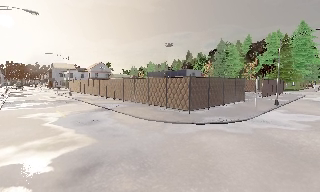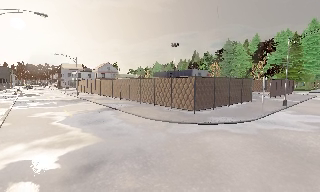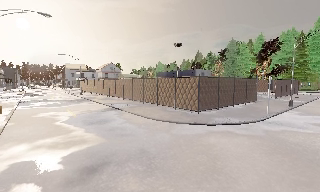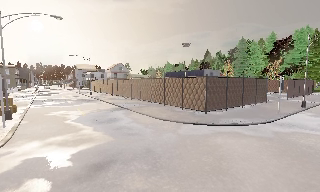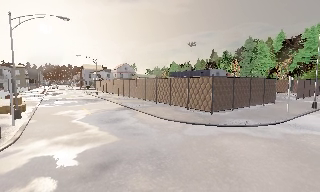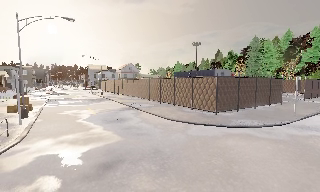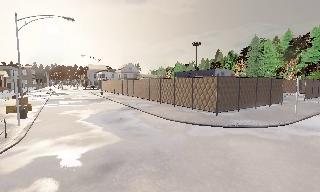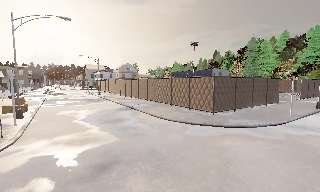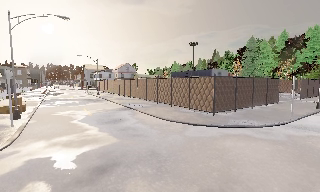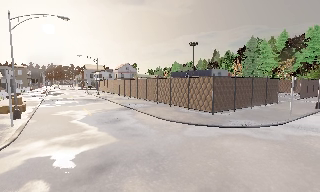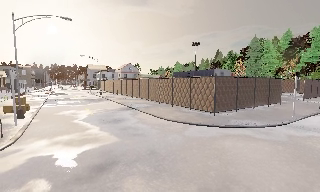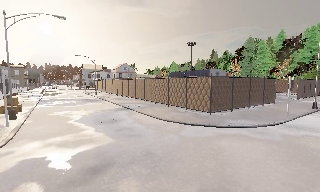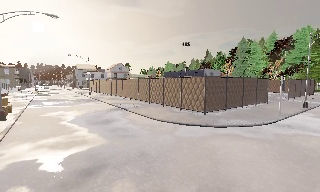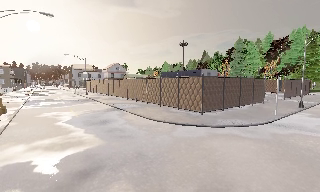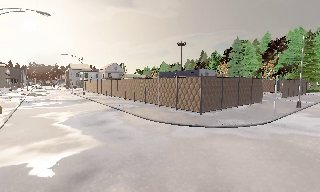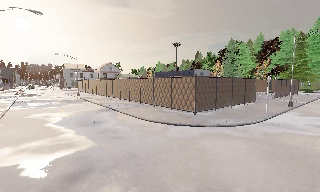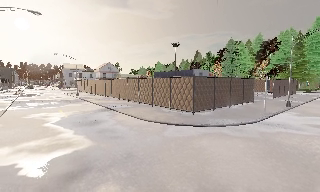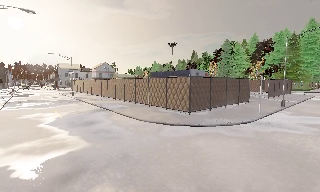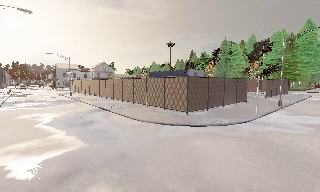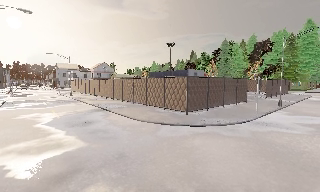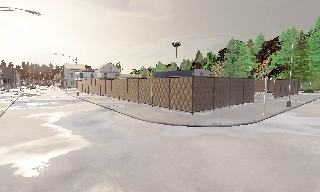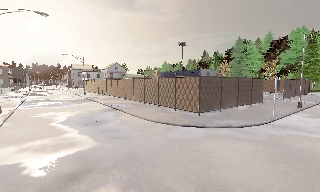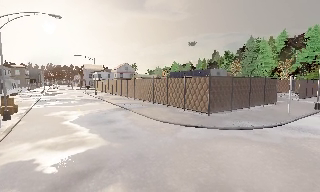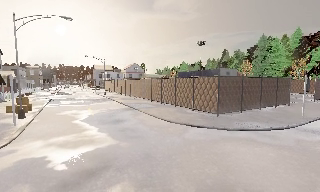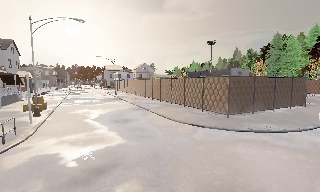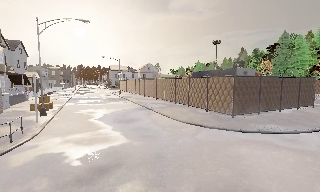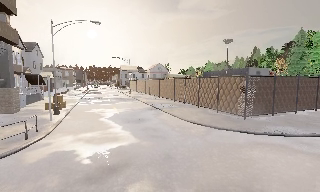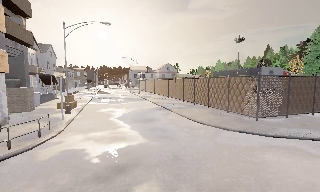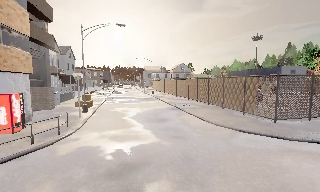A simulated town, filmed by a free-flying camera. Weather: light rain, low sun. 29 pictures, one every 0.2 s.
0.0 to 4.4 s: The camera travels to its right and forward, about 1 m.
4.4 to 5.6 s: The scene slides to the right, as the camera pans about 20 degrees to its left.
The film runs backward here.
